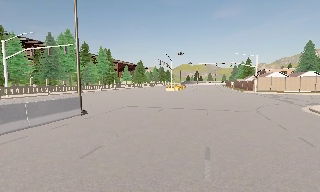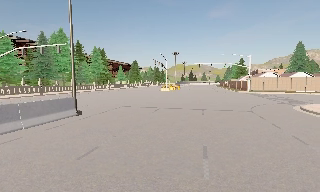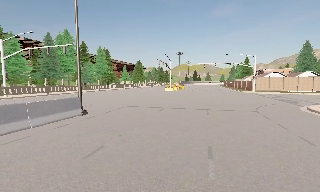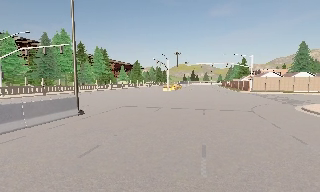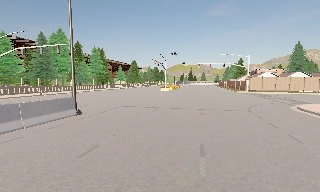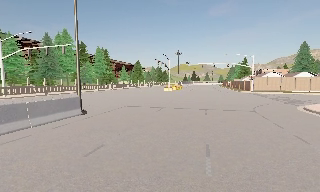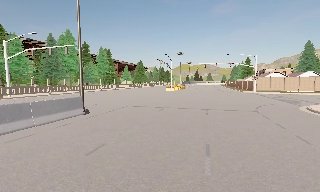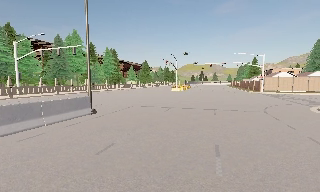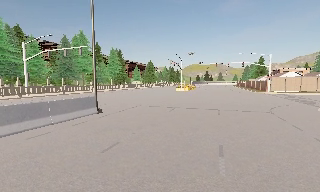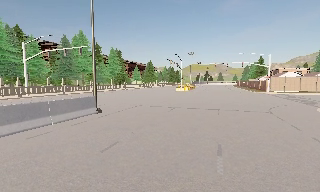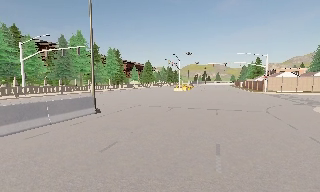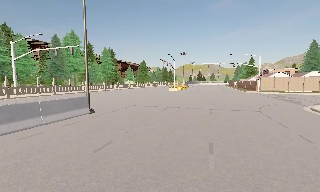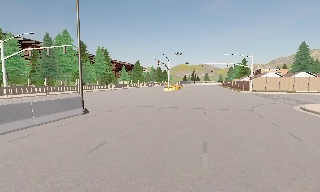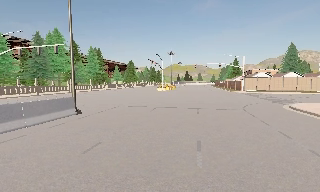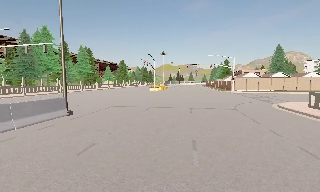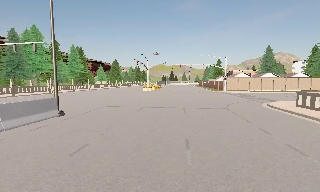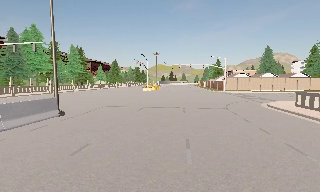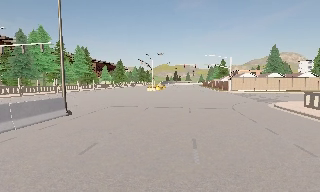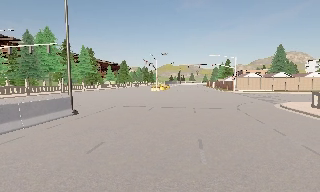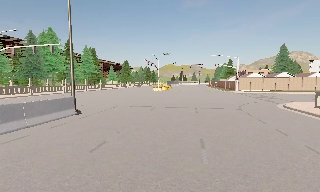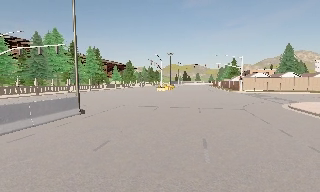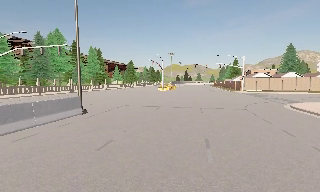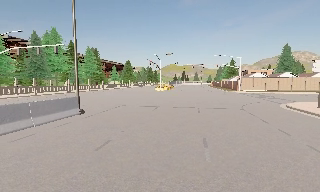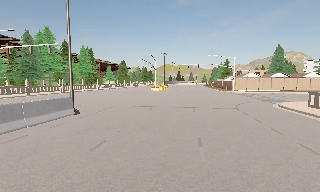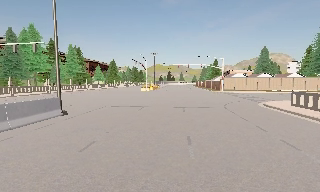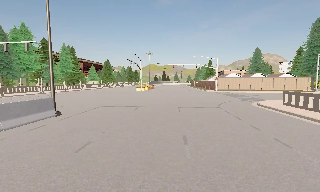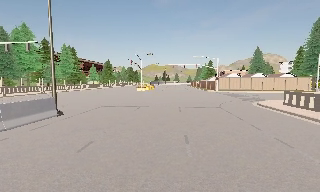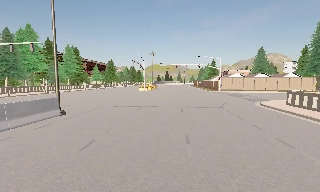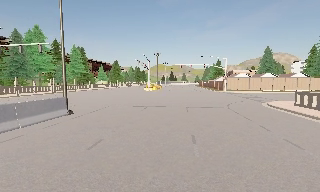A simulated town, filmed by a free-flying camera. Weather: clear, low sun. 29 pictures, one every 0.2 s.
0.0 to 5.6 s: The camera travels backward and to its left, about 1 m, so what stands in front gets smaller.
The film runs backward here.
